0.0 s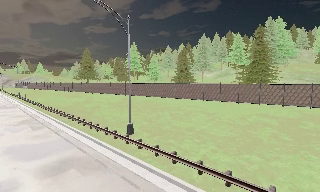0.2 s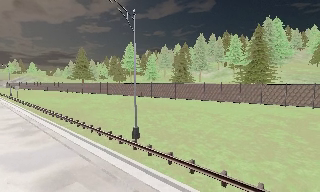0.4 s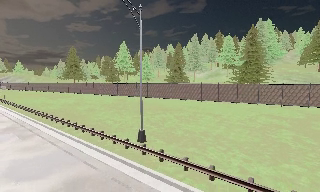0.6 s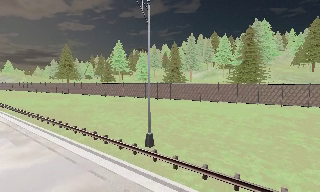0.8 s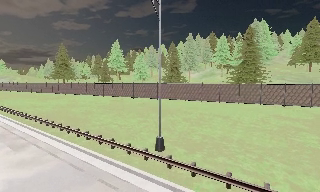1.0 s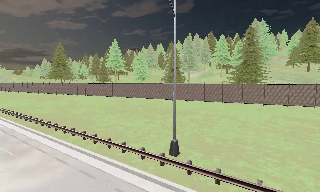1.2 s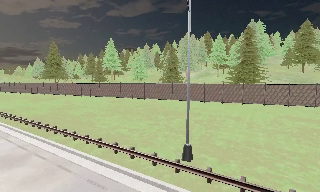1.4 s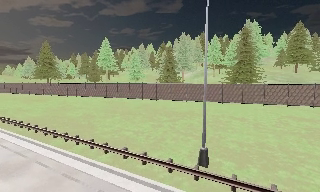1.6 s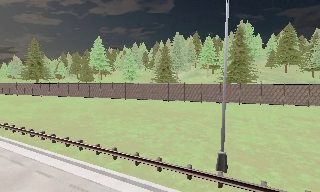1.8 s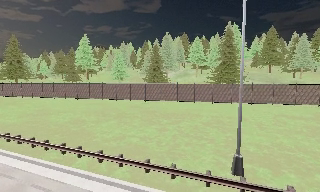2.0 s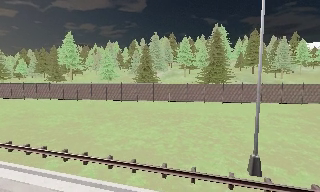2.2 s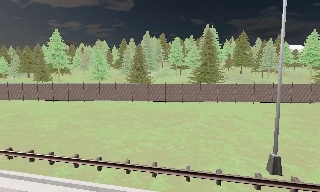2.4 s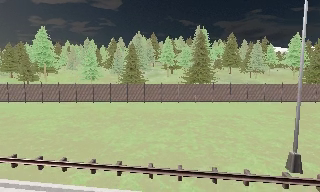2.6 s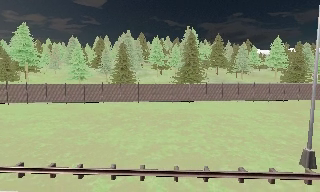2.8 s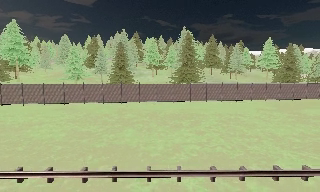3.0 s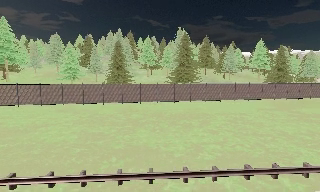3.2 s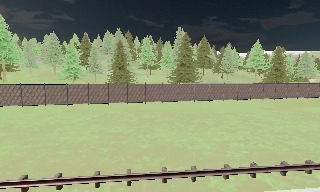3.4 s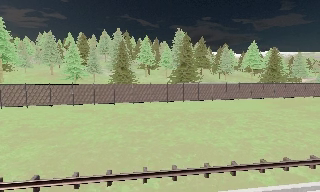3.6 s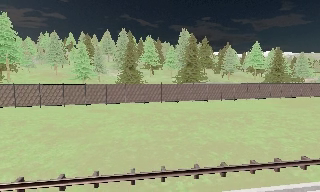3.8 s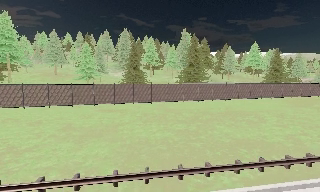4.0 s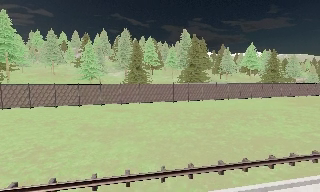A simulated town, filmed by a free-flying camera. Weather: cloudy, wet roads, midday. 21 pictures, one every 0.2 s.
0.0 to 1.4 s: The camera pans to its right, which is clockwise from overhead, by about 15 degrees. It travels to its left and forward, about 7 m, so close, fixed things drift to the right.
1.4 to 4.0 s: The camera pans to its right, which is clockwise from overhead, by about 40 degrees. It travels to its left, about 18 m, so close, fixed things drift to the right.
The film runs forward here.
